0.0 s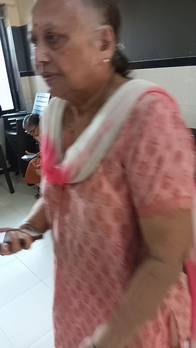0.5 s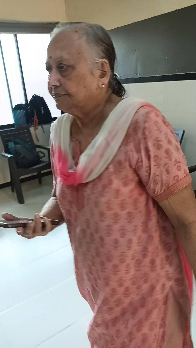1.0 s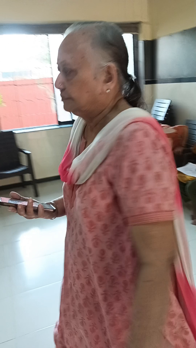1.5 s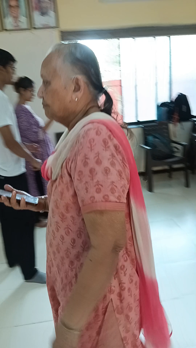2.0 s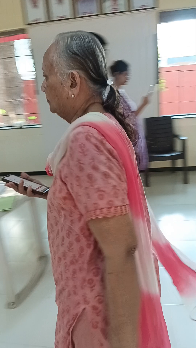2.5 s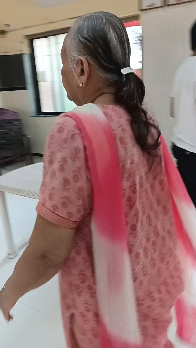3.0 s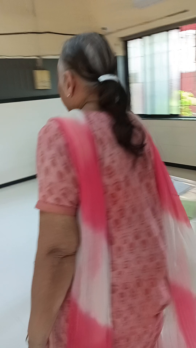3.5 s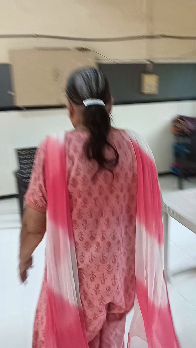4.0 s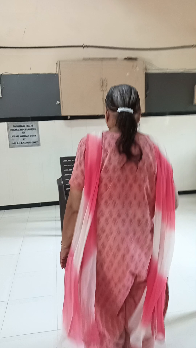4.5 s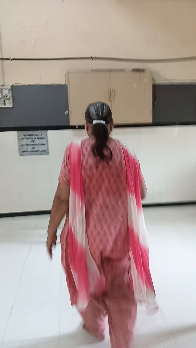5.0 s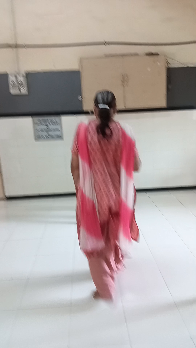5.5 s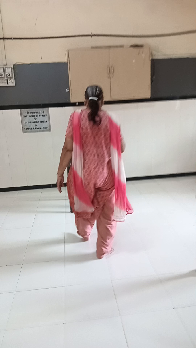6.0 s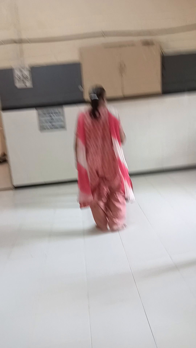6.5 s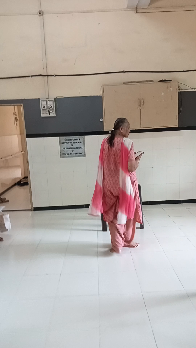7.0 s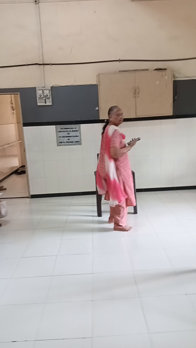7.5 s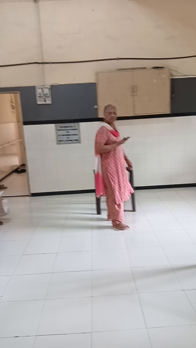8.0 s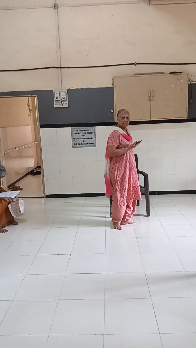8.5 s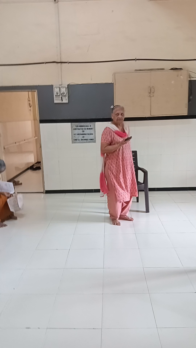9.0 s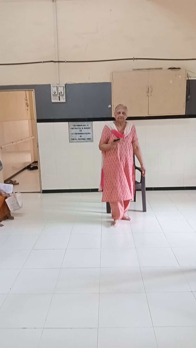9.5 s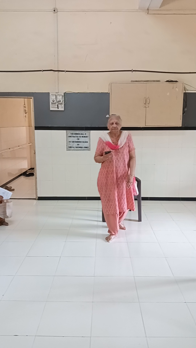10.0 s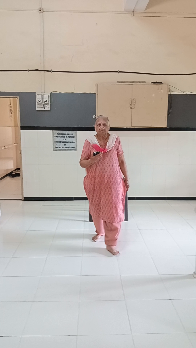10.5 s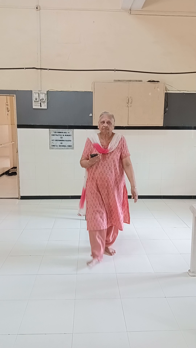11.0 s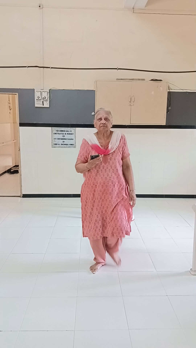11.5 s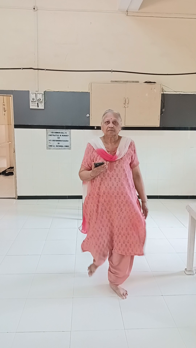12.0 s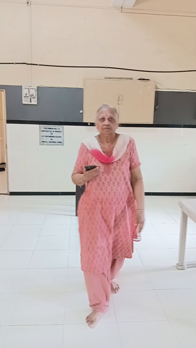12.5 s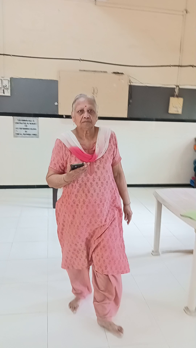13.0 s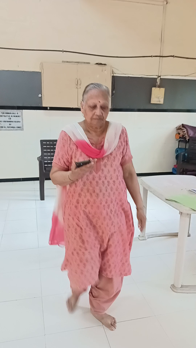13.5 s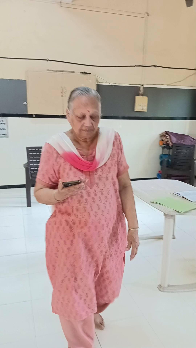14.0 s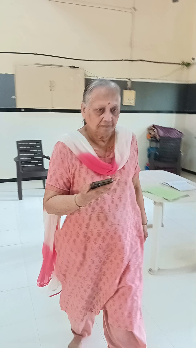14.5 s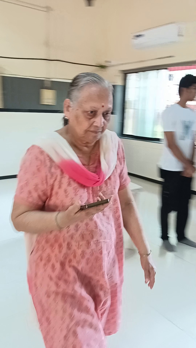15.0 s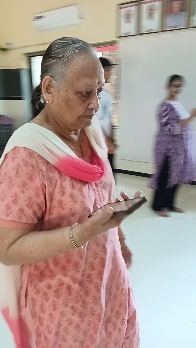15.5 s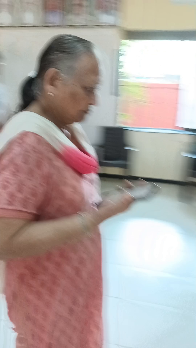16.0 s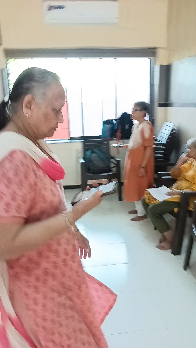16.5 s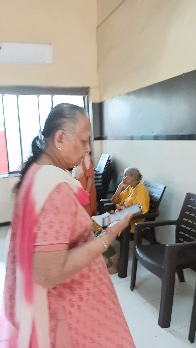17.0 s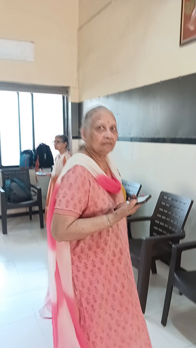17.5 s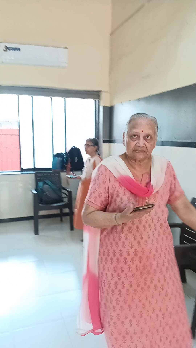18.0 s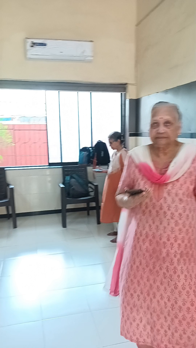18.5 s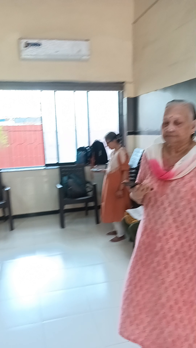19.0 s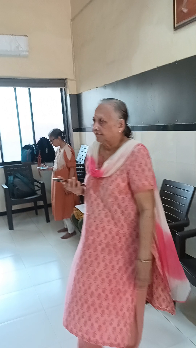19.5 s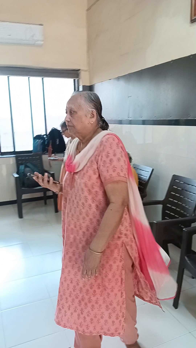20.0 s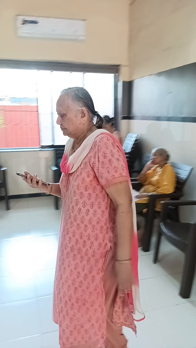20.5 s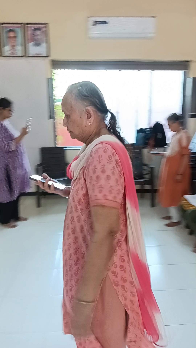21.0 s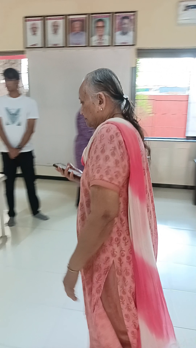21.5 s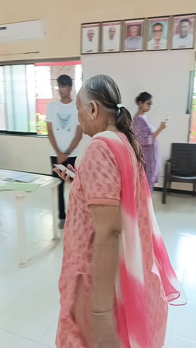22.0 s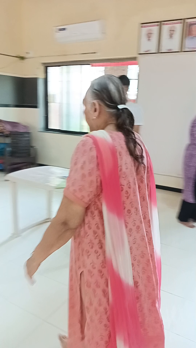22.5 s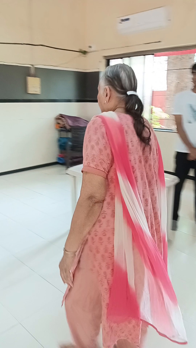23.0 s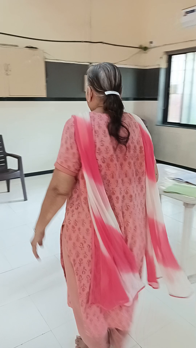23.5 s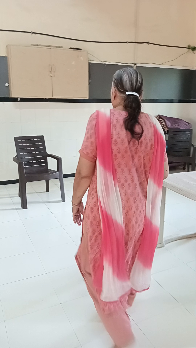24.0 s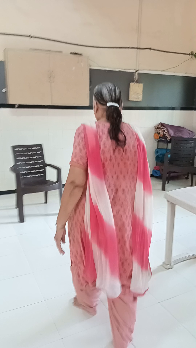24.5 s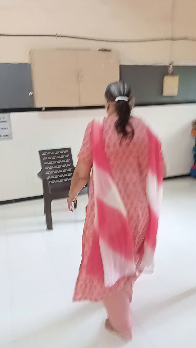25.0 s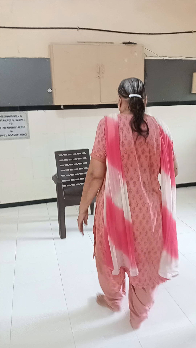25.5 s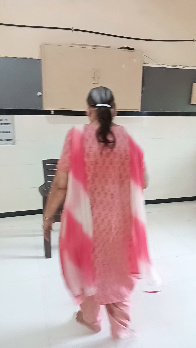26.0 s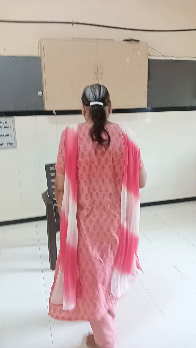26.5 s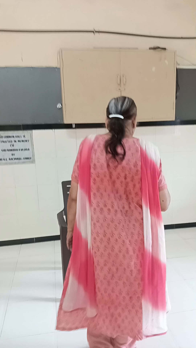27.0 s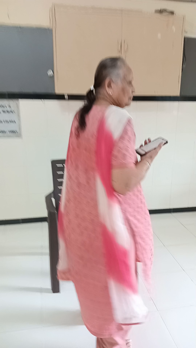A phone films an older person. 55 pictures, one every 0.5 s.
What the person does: Walking.
